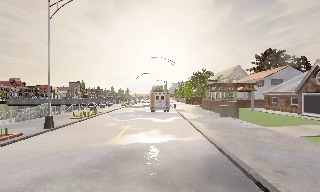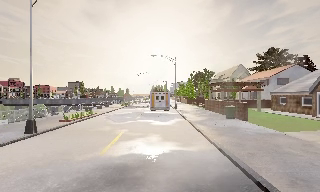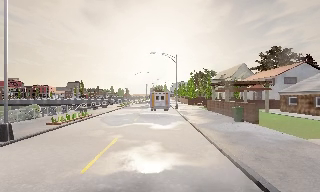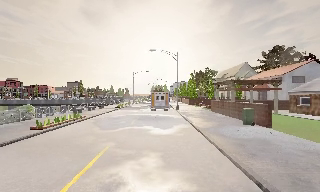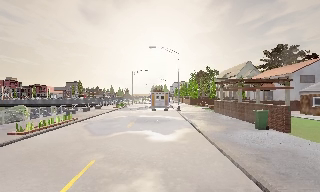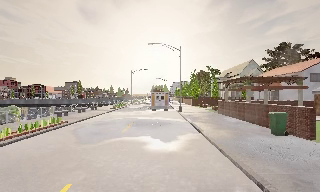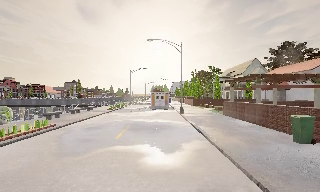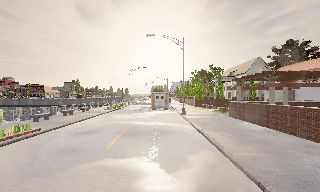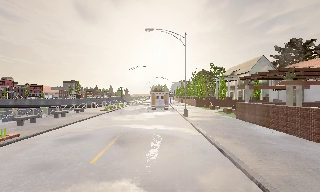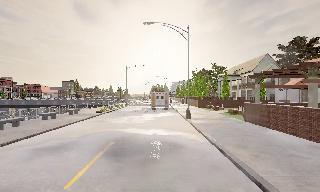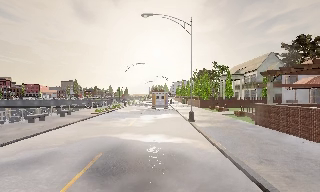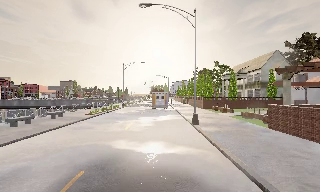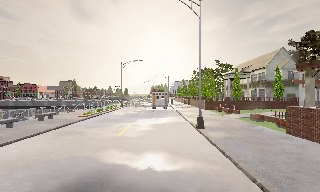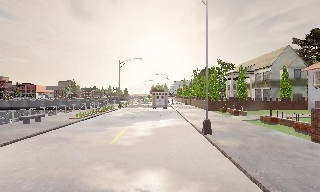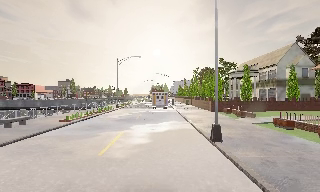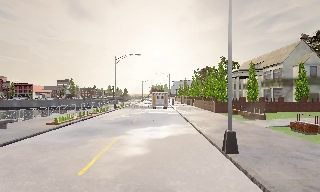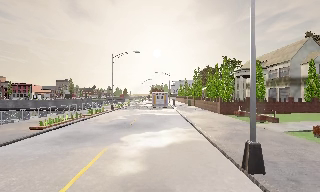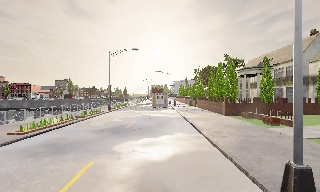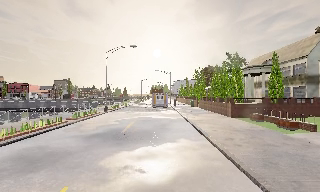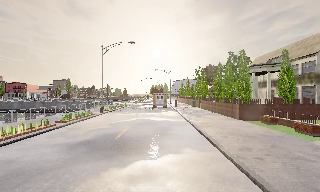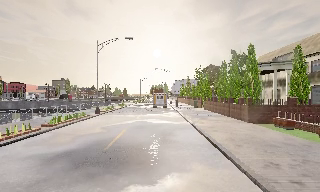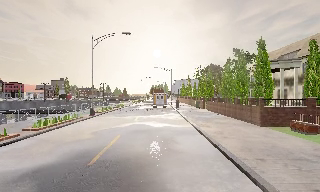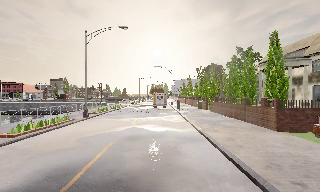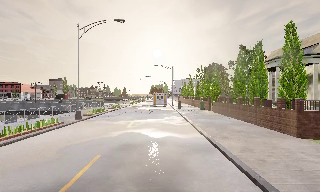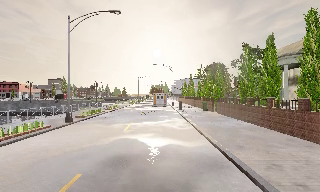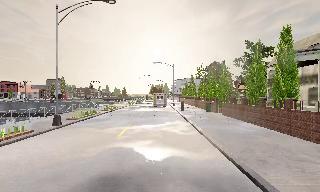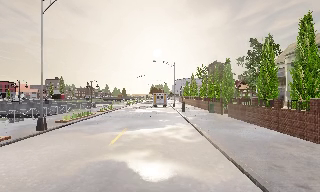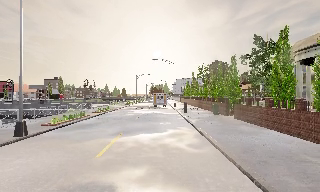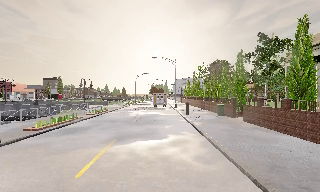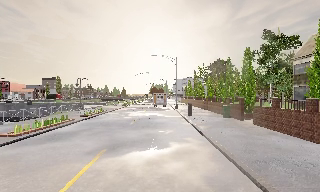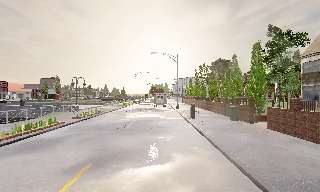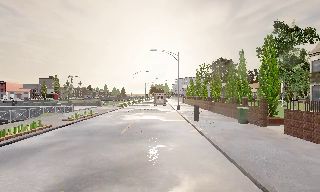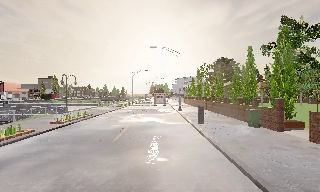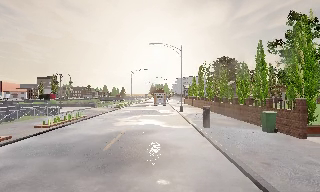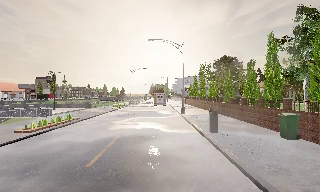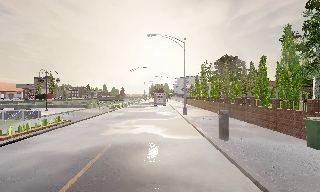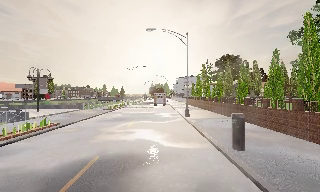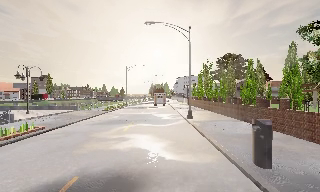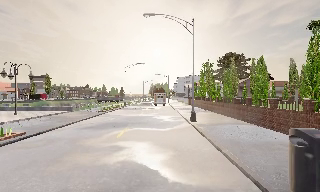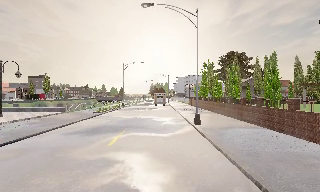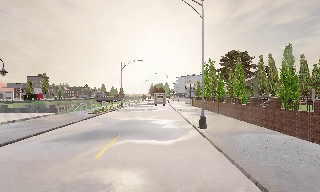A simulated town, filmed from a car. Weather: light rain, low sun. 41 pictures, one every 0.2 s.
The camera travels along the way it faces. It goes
forward.
0.0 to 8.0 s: The camera travels forward, about 50 m, so what stands in front looms larger.
The film runs forward here.
